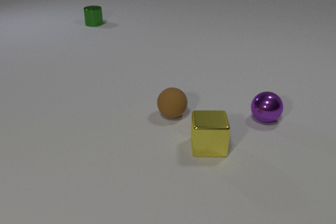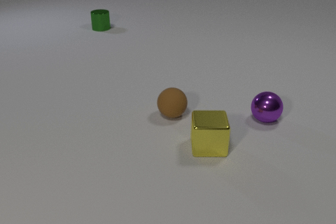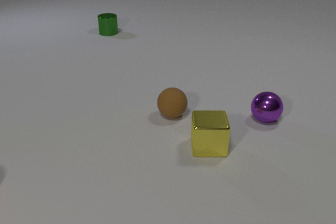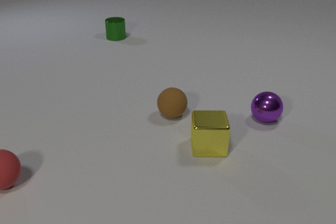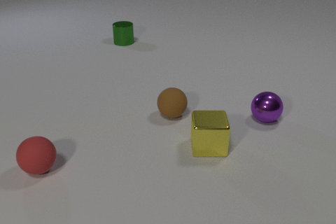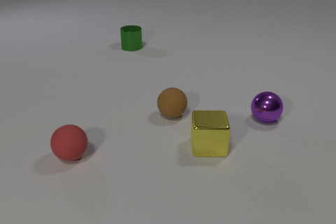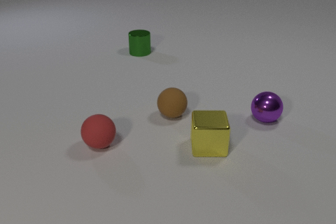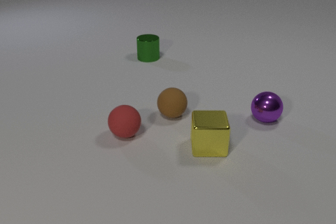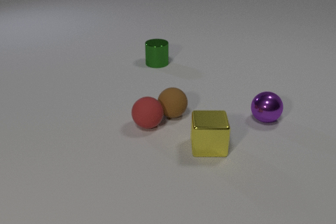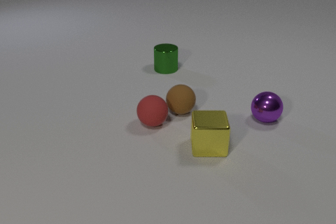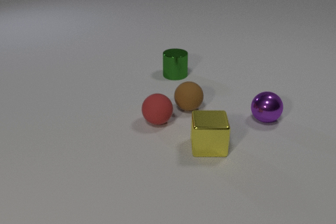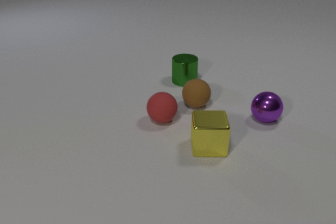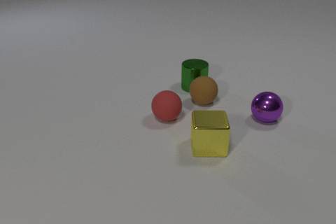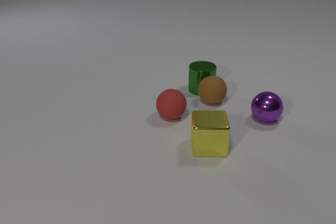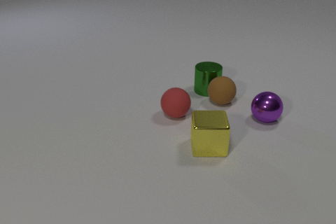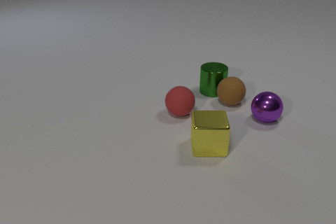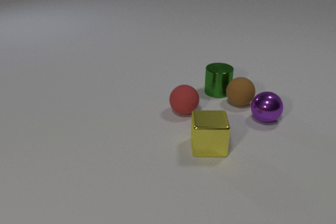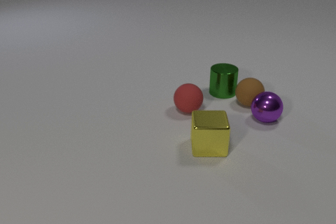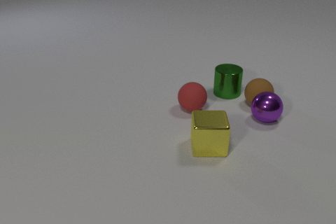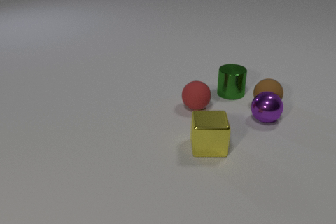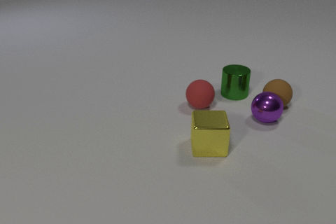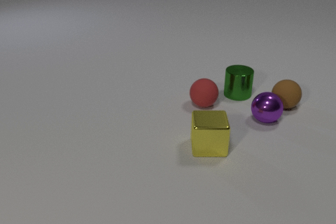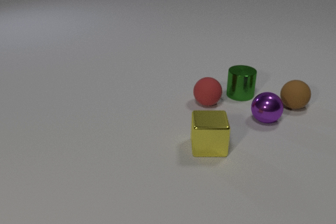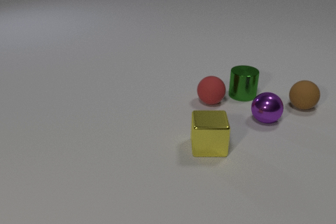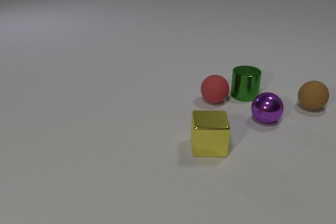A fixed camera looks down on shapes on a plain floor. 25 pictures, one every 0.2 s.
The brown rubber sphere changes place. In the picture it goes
to the right.
The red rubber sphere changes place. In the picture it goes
to the right.
0.0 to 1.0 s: The red rubber sphere comes in at the left edge, rolls to the right. The green metal cylinder slides toward the camera and to the right.
1.0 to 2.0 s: The red rubber sphere rolls to the right and away from the camera. The brown rubber sphere rolls to the right and away from the camera. The green metal cylinder slides toward the camera and to the right. The red rubber sphere and the brown rubber sphere collide.
2.0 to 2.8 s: The red rubber sphere rolls to the right and away from the camera. The brown rubber sphere rolls to the right and away from the camera. The green metal cylinder slides toward the camera and to the right. The brown rubber sphere and the green metal cylinder collide.
2.8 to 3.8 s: The red rubber sphere rolls to the right and away from the camera. The brown rubber sphere rolls to the right. The green metal cylinder slides to the right. The brown rubber sphere and the purple metal sphere collide.
3.8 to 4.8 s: The red rubber sphere rolls to the right and away from the camera. The brown rubber sphere rolls to the right. The green metal cylinder slides to the right.
Are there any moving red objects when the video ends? yes.
How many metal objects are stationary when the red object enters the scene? 2.
What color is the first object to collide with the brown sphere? red.
